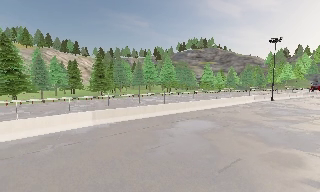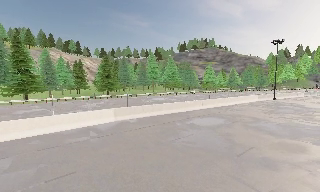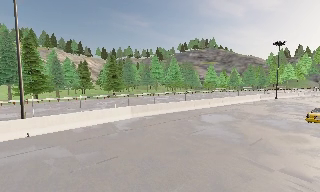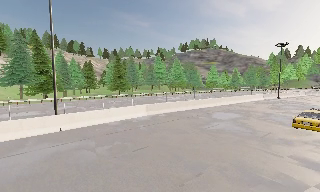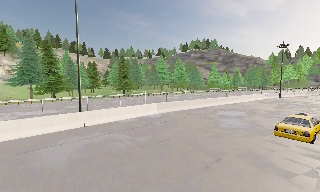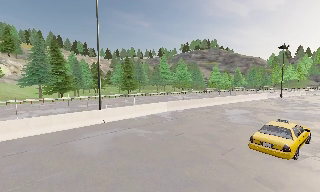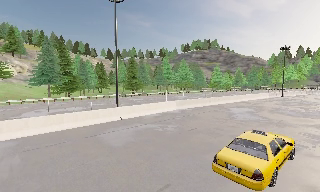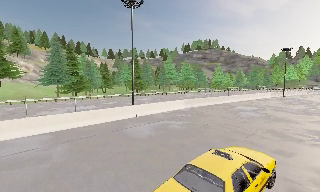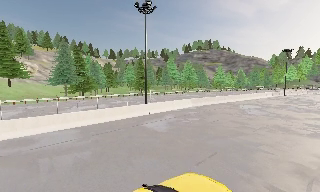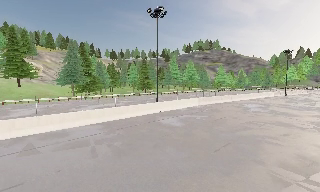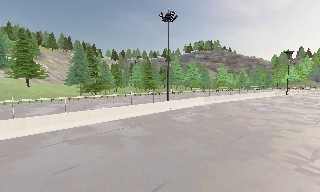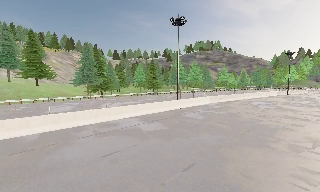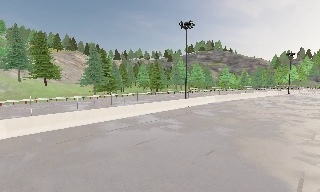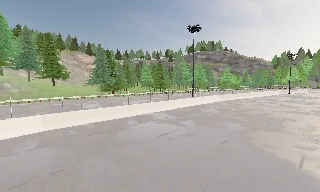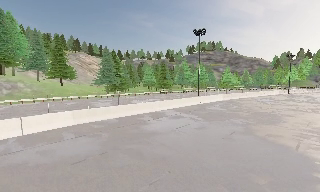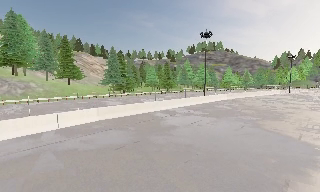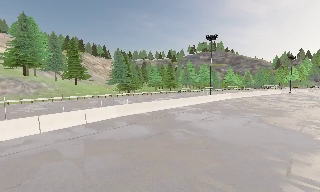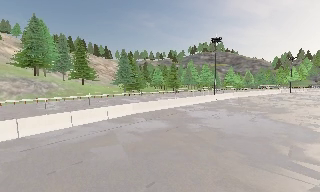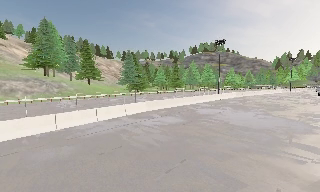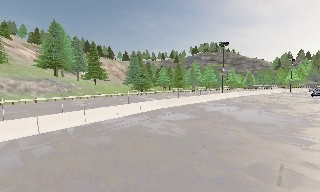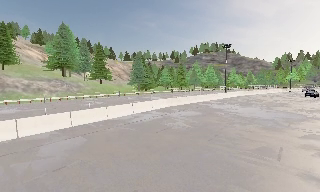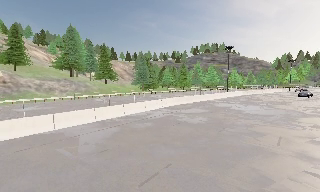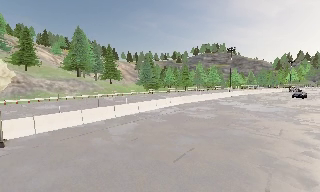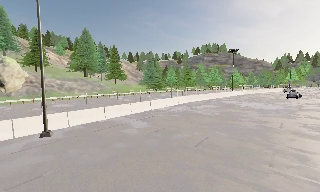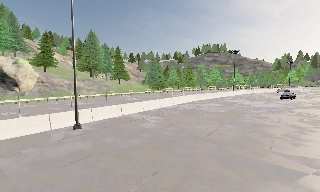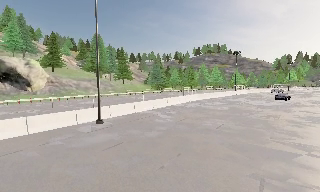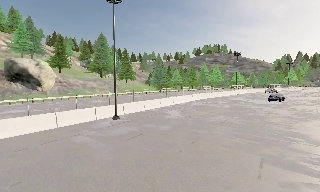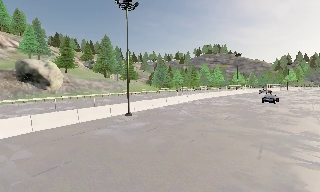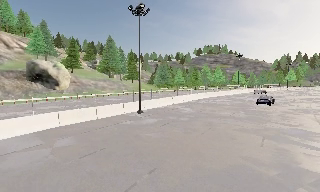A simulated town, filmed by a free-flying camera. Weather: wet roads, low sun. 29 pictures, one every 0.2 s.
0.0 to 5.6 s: The camera travels backward and to its left, about 55 m, so what stands in front gets smaller.
The film runs backward here.
